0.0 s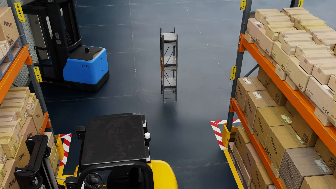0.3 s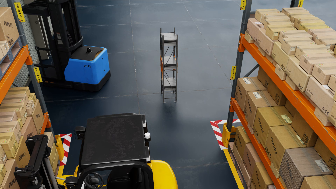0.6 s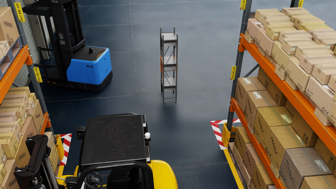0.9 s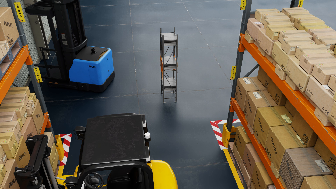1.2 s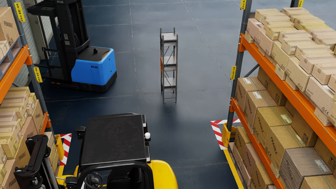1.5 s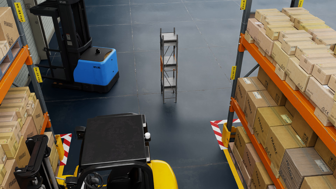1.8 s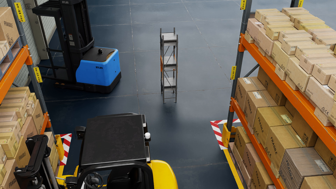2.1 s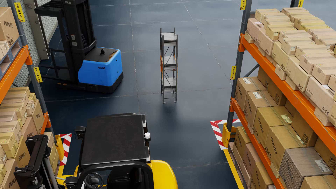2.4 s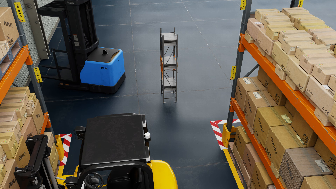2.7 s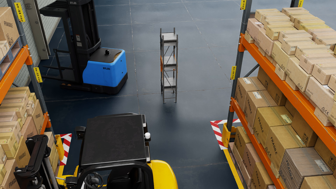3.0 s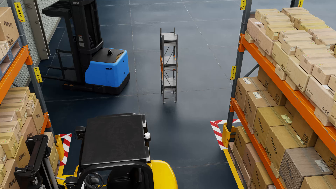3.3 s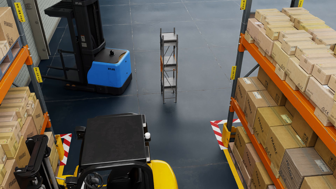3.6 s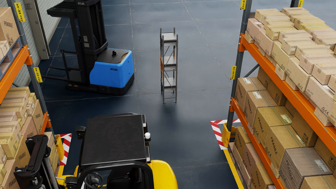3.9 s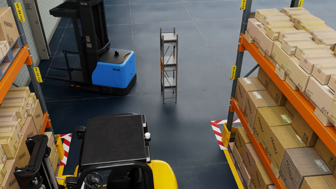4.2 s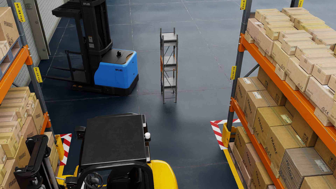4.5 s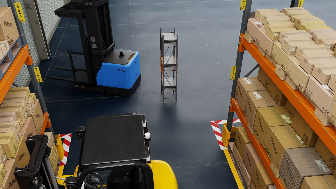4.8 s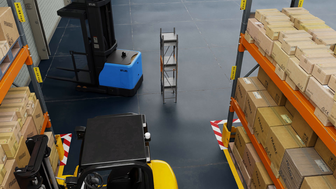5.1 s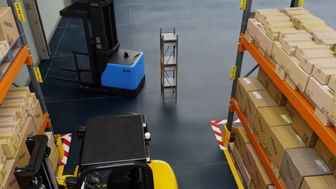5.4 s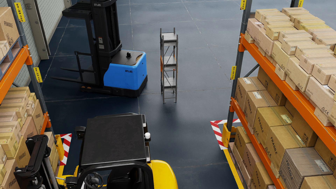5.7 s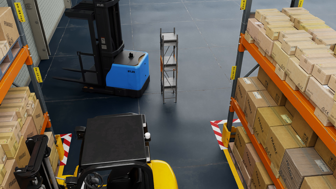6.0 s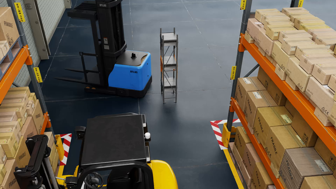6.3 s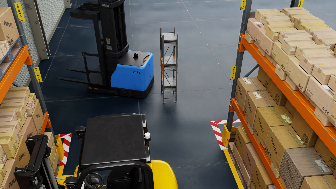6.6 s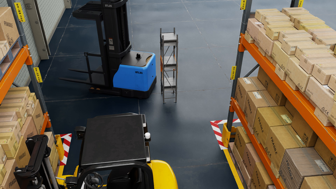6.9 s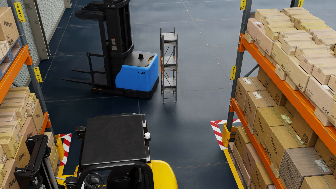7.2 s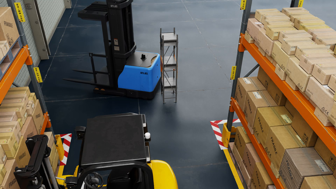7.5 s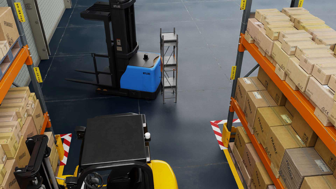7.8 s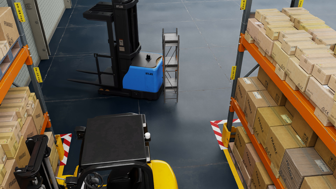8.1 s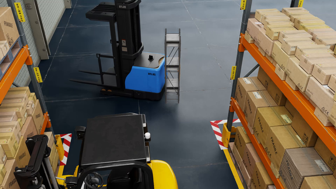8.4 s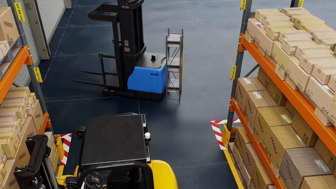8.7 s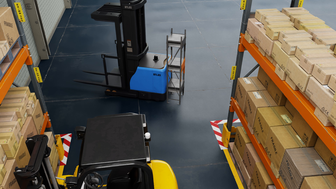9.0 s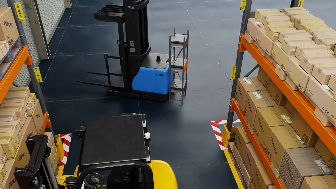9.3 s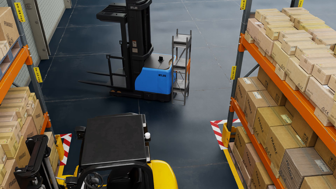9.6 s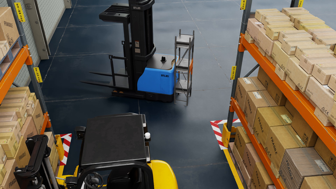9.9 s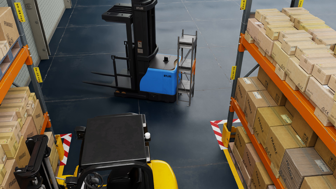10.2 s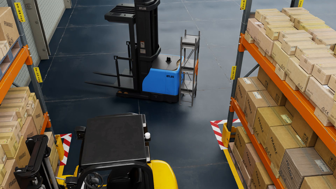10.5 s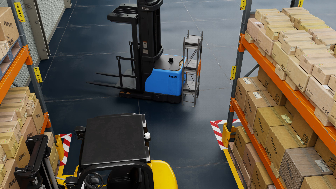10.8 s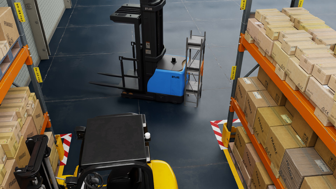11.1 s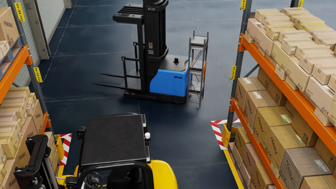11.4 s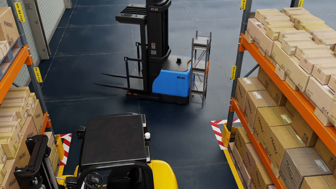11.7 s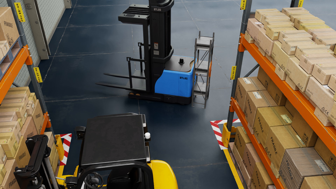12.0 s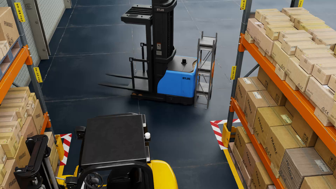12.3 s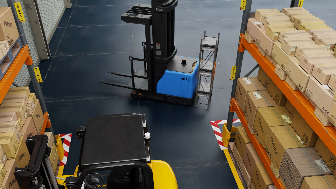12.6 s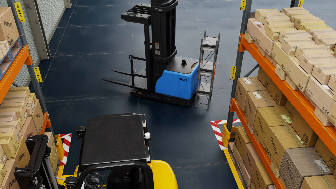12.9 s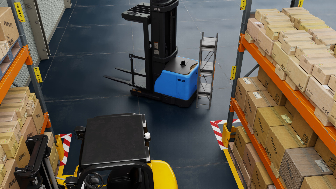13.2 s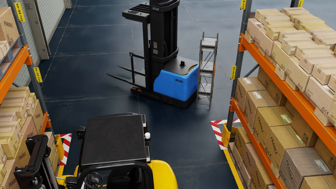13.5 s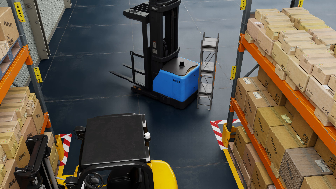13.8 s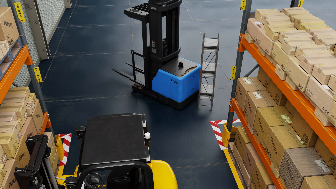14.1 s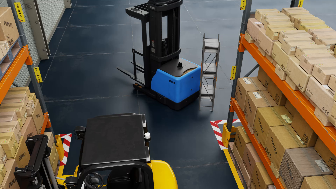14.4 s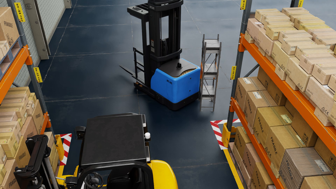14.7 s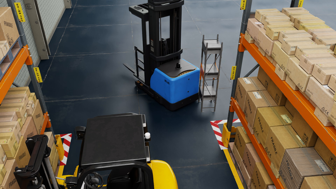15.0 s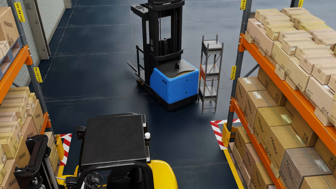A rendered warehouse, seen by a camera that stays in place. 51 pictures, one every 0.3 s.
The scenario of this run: A forklift runs into an object in its way.
